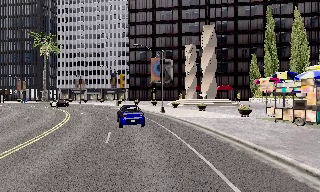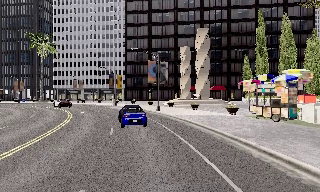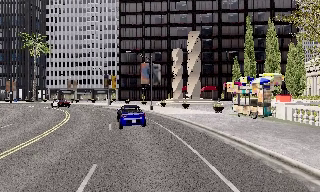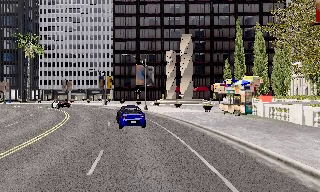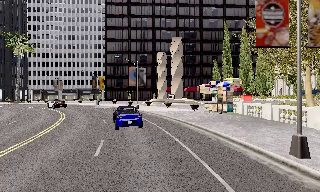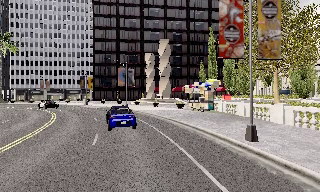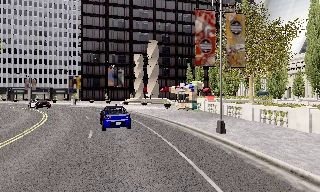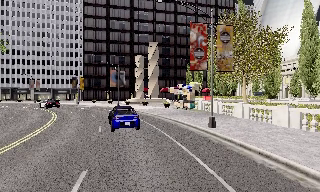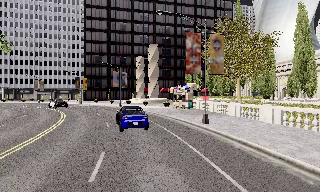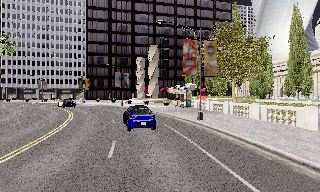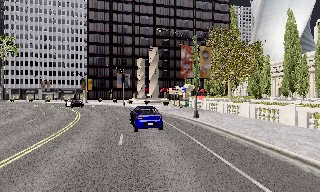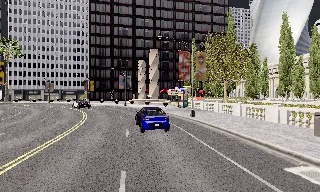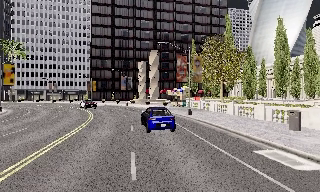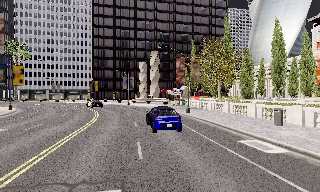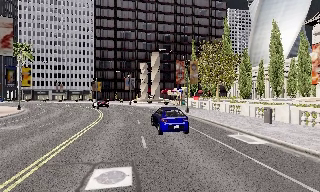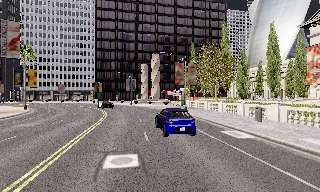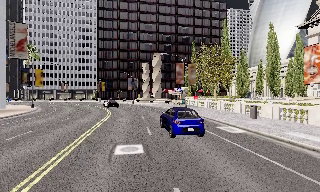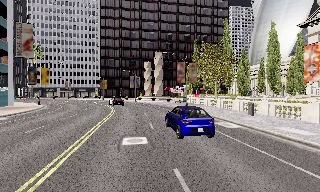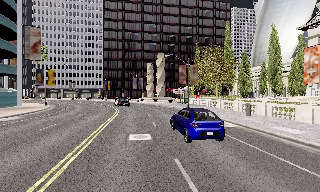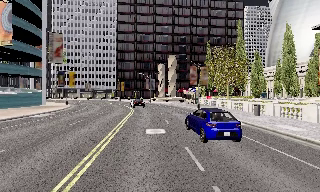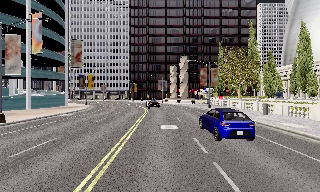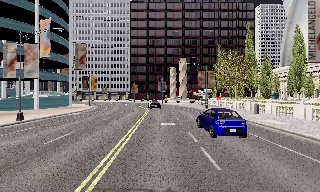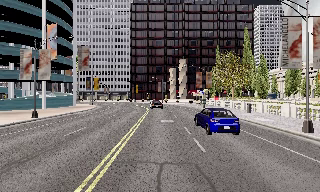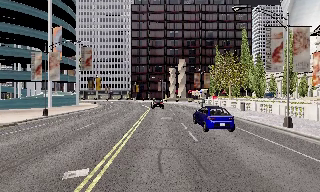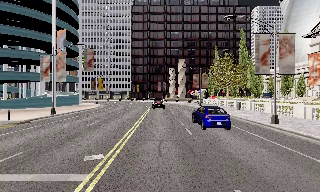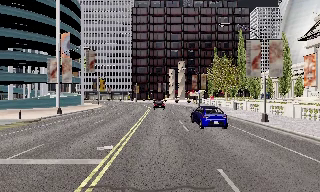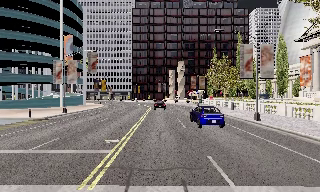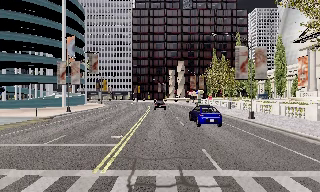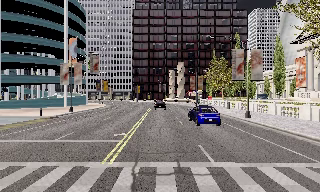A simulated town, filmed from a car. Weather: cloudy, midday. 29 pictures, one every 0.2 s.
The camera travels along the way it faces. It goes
backward.
0.0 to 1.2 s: The scene slides to the left, as the camera pans about 15 degrees to its right. It travels backward, about 9 m, so what stands in front gets smaller.
1.2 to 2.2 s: The camera travels backward, about 7 m, so what stands in front gets smaller.
2.2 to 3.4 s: The camera travels backward, about 7 m, so what stands in front gets smaller. It loses speed.
3.4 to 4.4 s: The camera travels backward, about 7 m, so what stands in front gets smaller. It gains speed.
4.4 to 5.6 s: The camera travels backward, about 6 m, so what stands in front gets smaller. It loses speed.
The film runs backward here.
